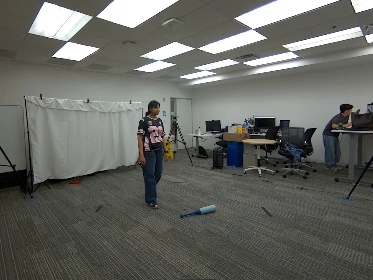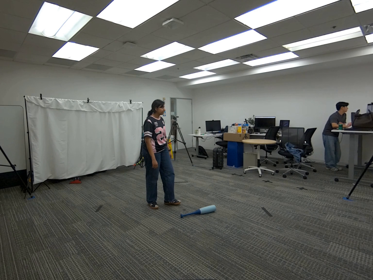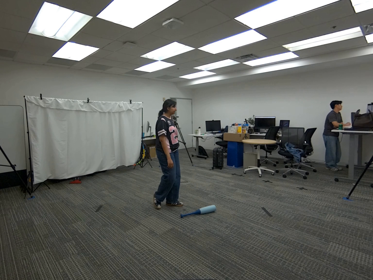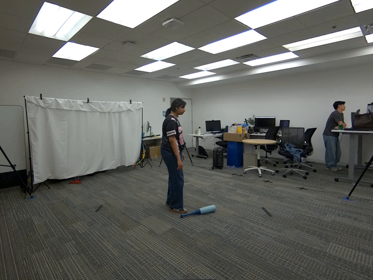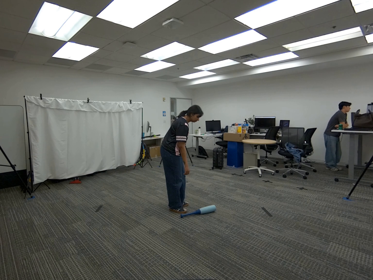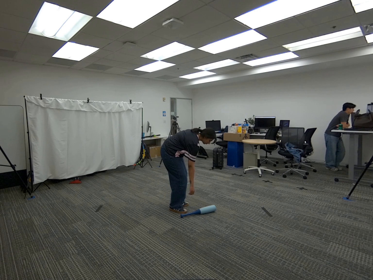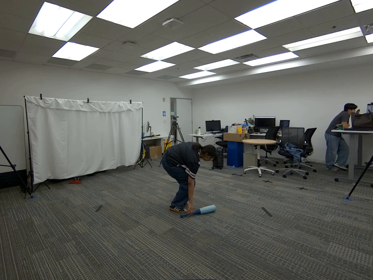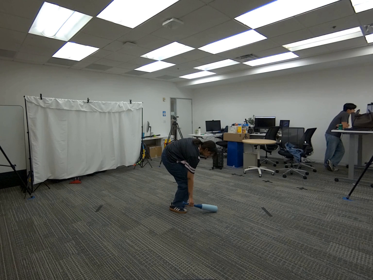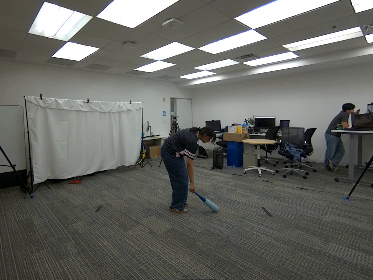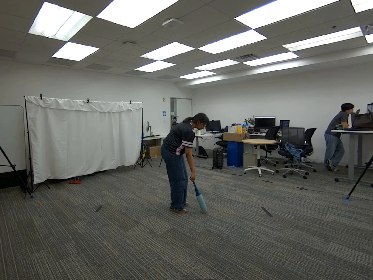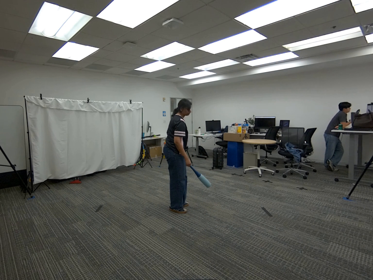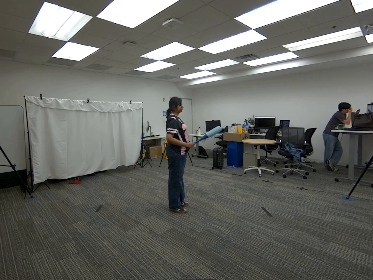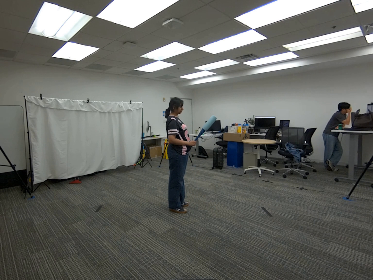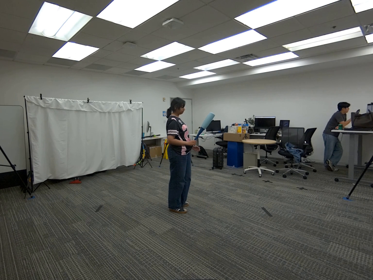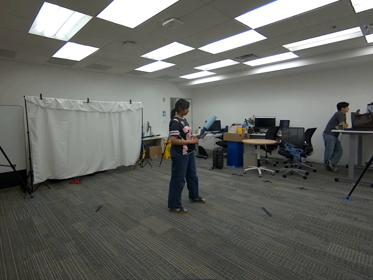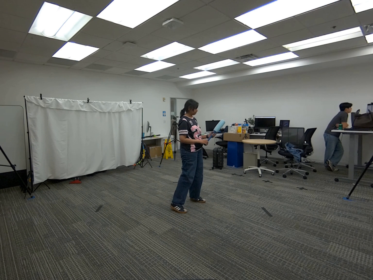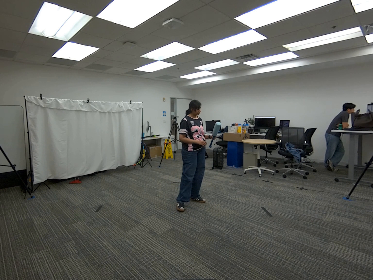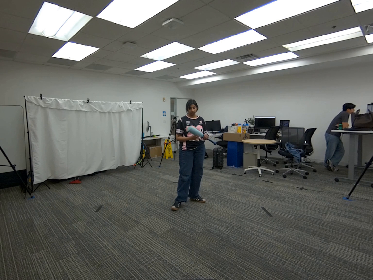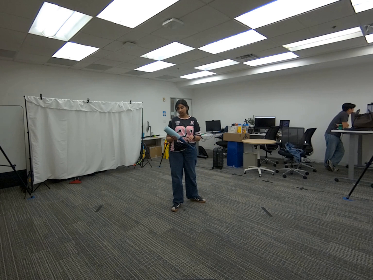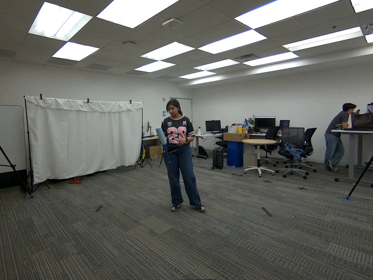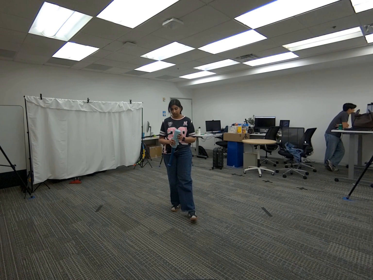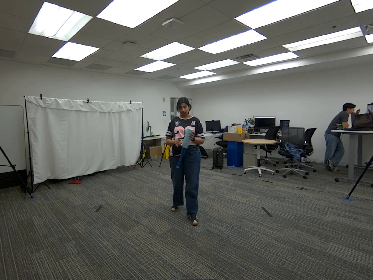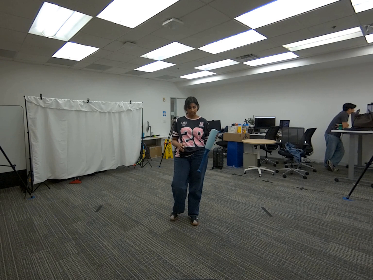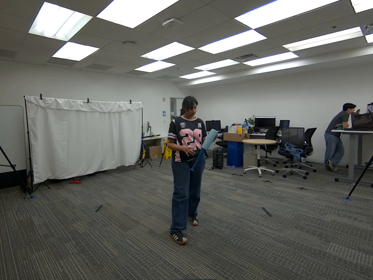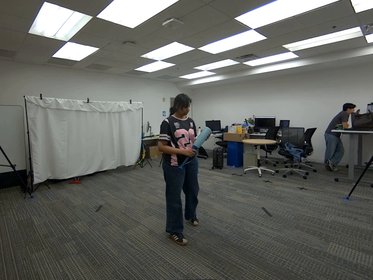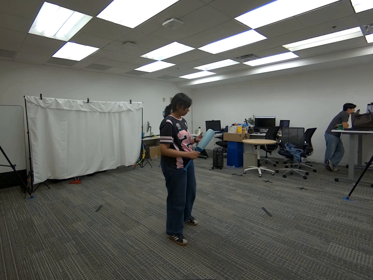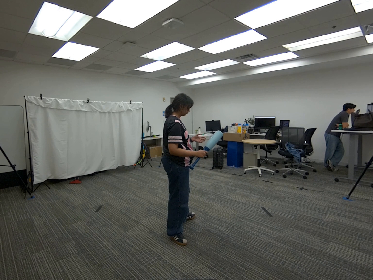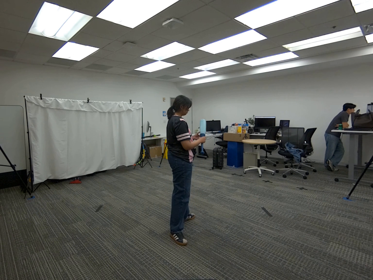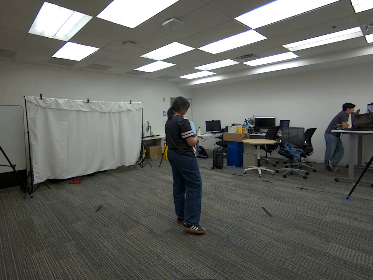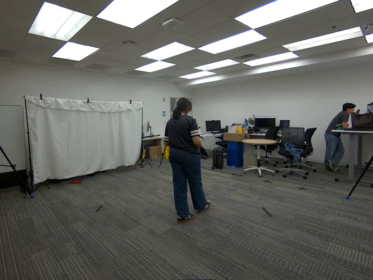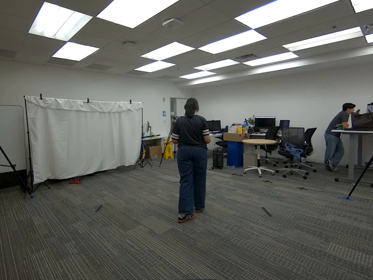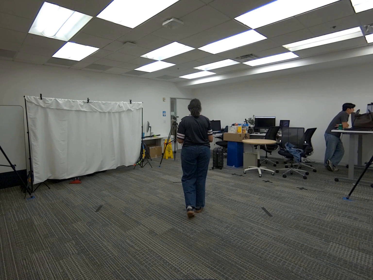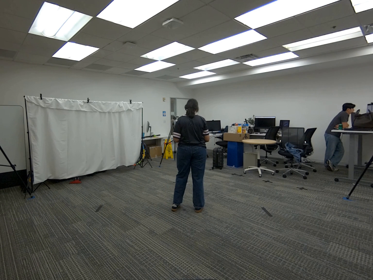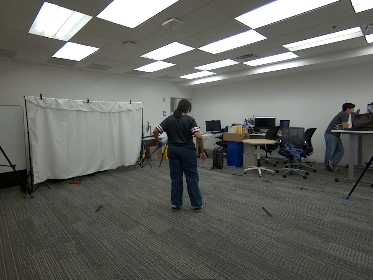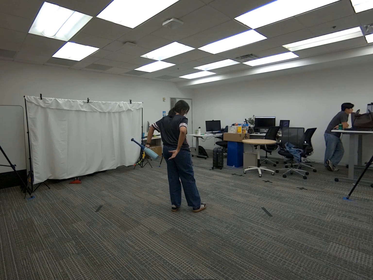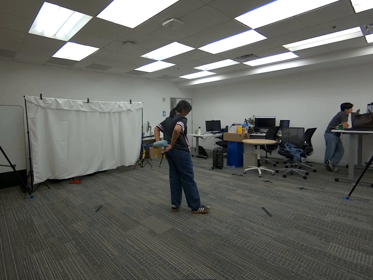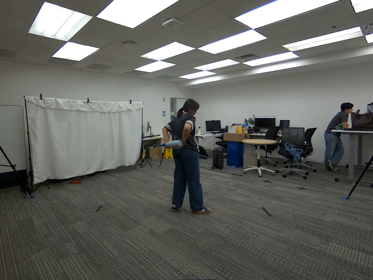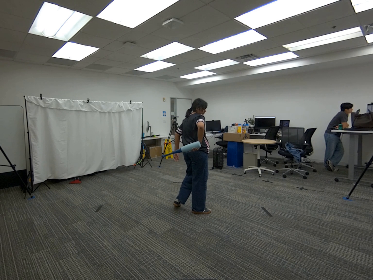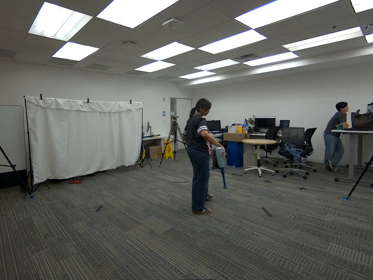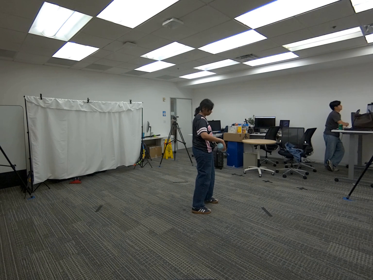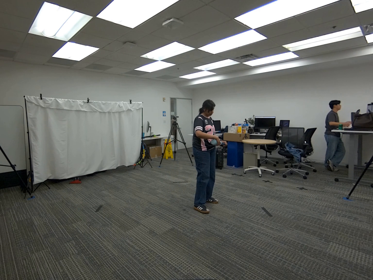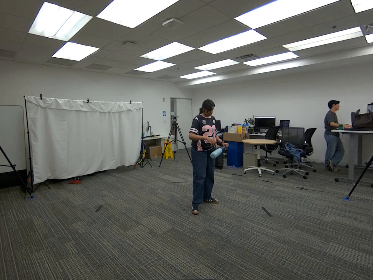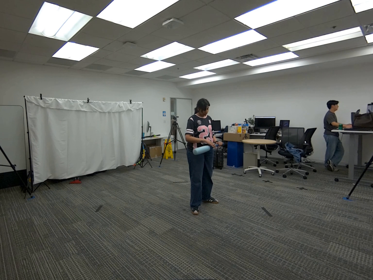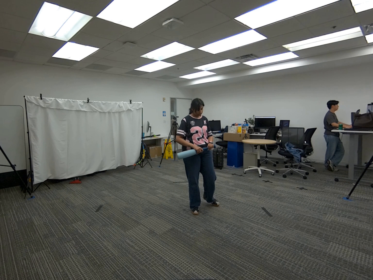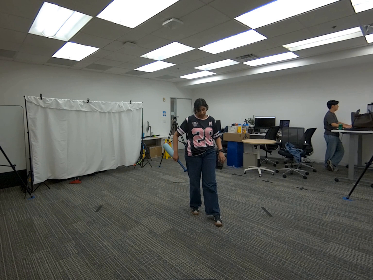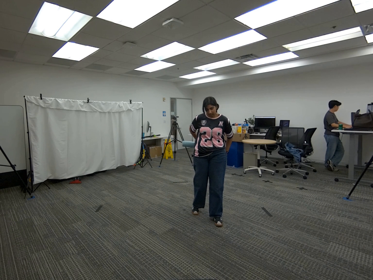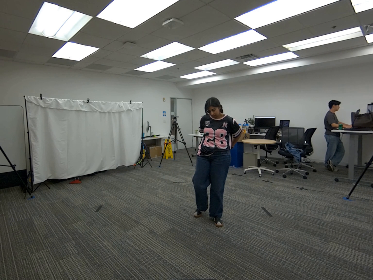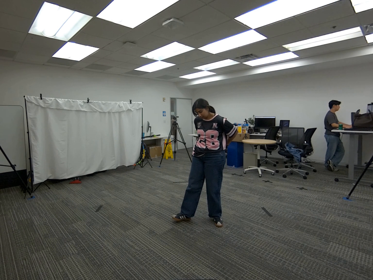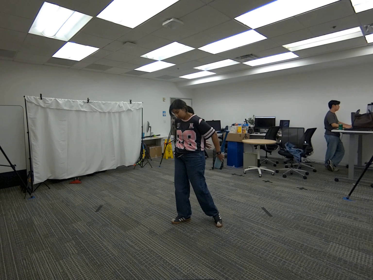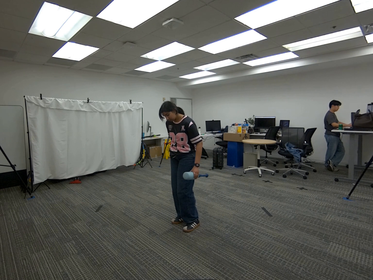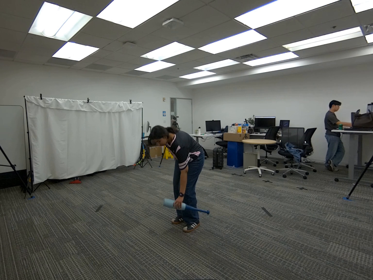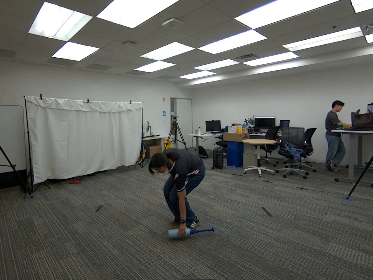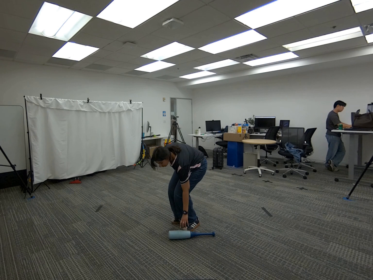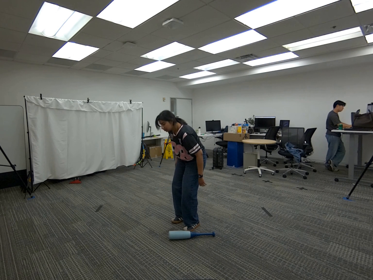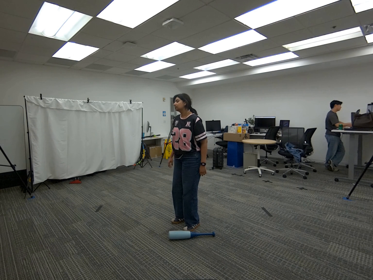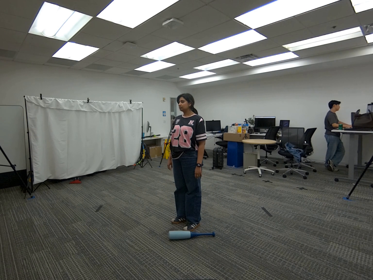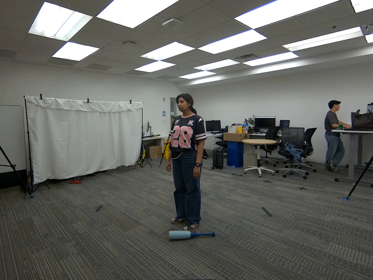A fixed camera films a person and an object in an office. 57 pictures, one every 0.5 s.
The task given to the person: Walk over to the baseball bat on the floor and grasp it and proceed to handover the baseball bat from hand to hand around your waist beginning from the back.
